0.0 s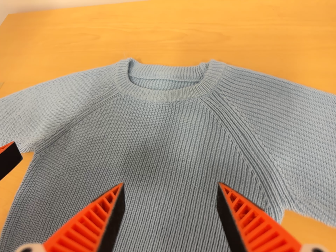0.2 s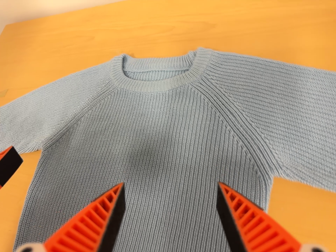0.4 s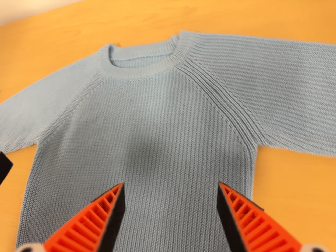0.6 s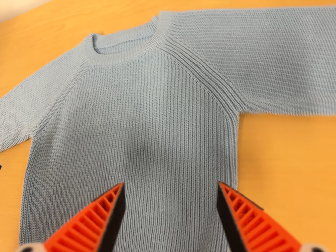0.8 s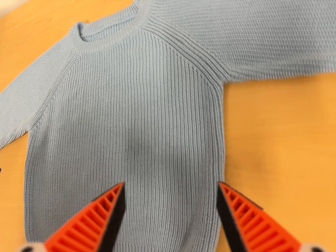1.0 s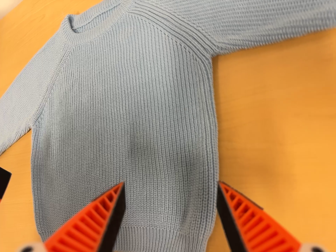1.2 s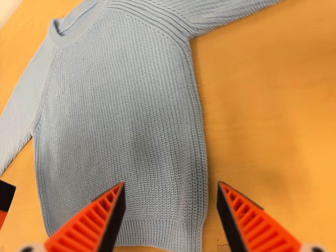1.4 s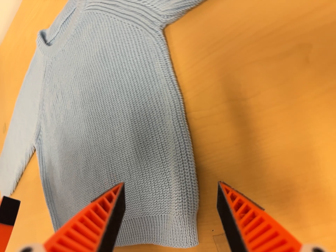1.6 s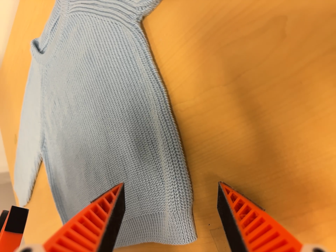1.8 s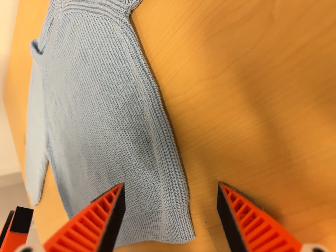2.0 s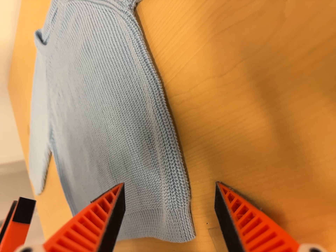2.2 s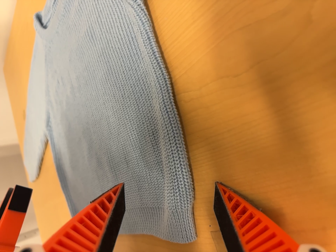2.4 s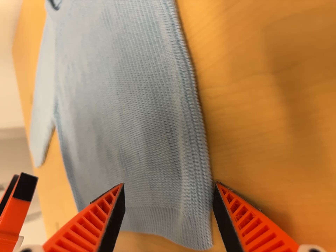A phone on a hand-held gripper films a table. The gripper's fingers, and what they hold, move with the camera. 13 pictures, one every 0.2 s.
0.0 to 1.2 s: The camera travels to its right and toward the bottom of its view, about 18 cm. It rolls about its line of sight by about 30 degrees, and the scene rotates counterclockwise.
1.2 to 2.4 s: The camera pans to its left by about 10 degrees. It travels to its right and forward, about 9 cm. Its aim tips toward the bottom of its view by about 10 degrees, and the scene shifts upward.
The film runs forward here.
